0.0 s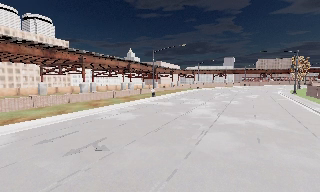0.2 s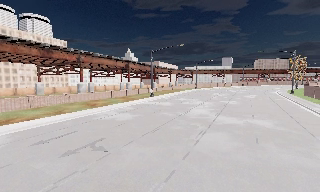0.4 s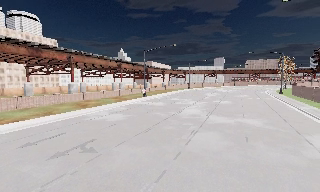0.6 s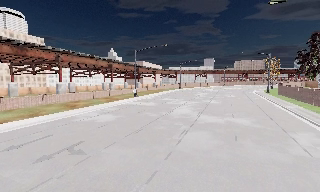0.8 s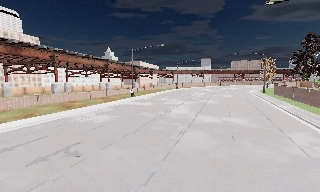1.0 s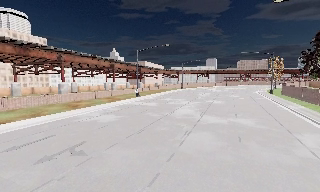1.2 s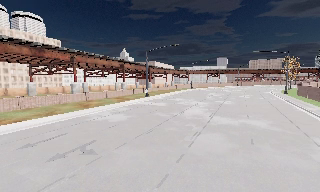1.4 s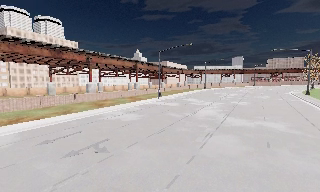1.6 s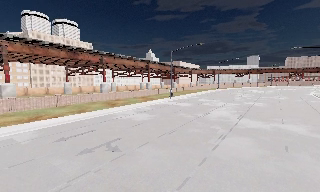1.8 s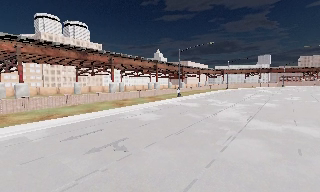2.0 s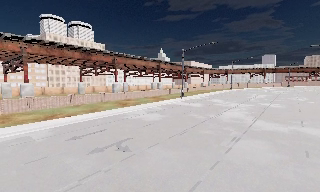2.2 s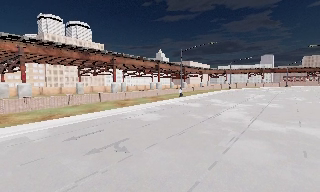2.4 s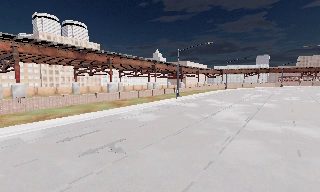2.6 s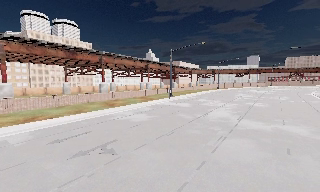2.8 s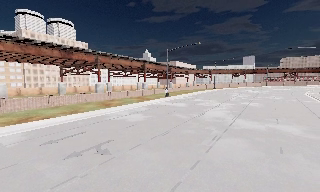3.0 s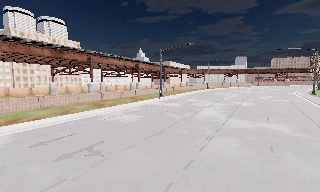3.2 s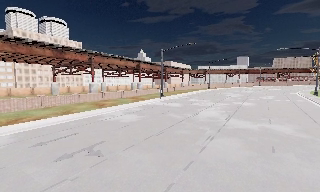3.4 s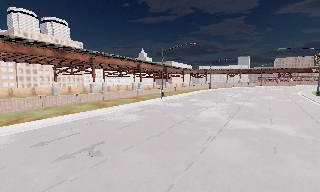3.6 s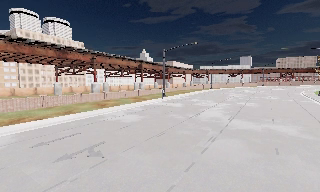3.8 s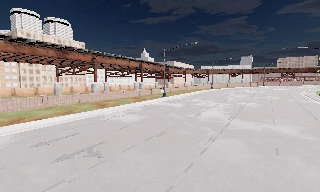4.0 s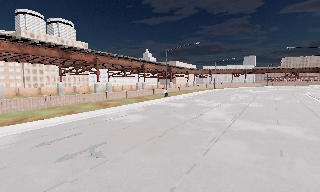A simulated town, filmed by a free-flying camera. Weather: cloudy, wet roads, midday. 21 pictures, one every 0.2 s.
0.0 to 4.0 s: The camera travels forward and to its right, about 1.5 m, so what stands in front looms larger.
The film runs forward here.
